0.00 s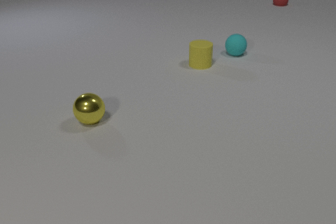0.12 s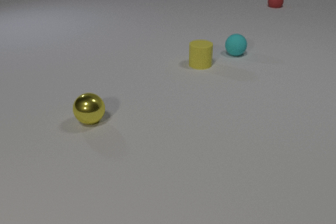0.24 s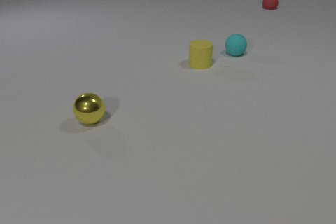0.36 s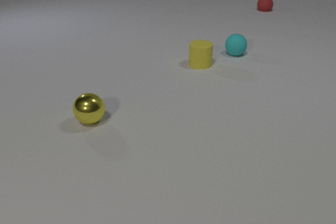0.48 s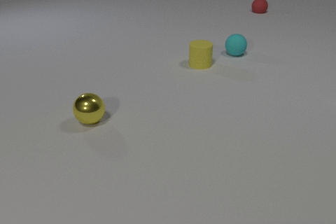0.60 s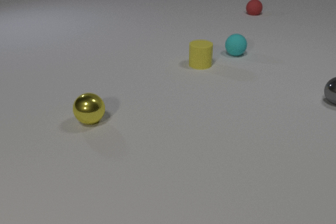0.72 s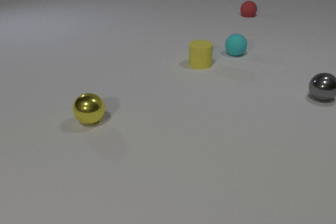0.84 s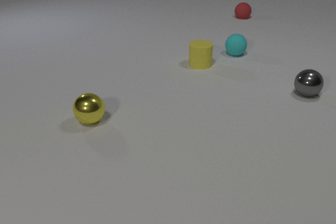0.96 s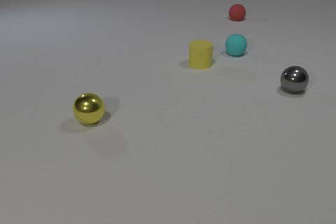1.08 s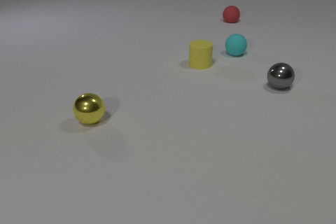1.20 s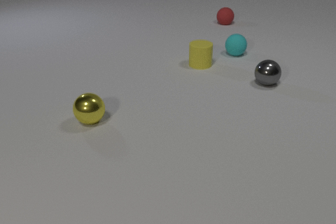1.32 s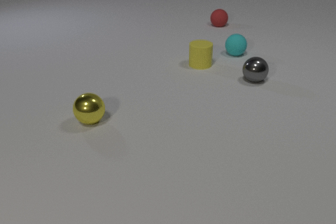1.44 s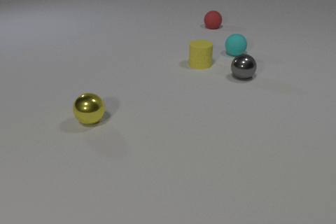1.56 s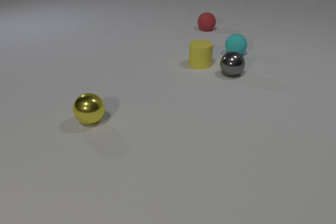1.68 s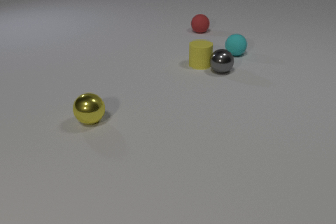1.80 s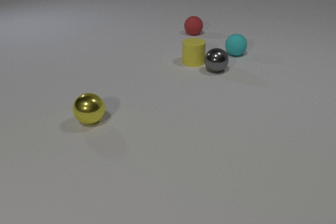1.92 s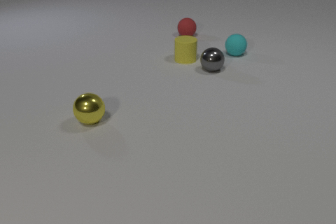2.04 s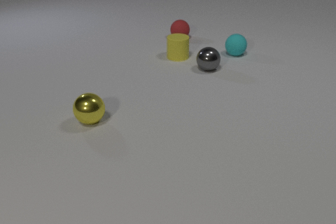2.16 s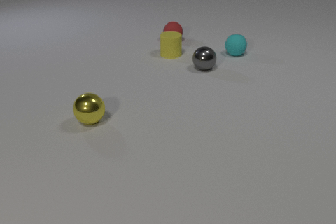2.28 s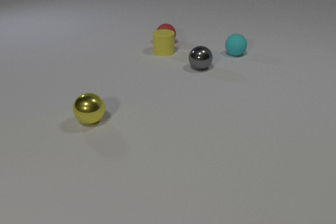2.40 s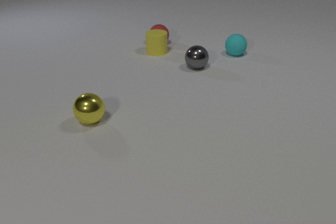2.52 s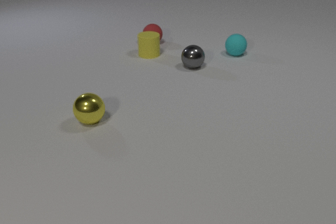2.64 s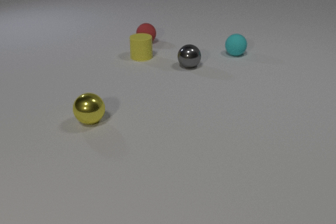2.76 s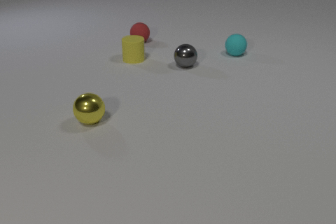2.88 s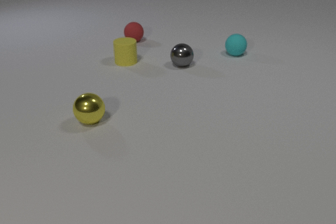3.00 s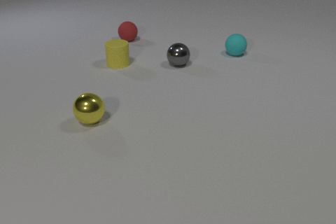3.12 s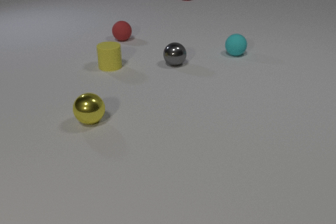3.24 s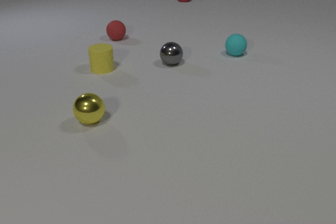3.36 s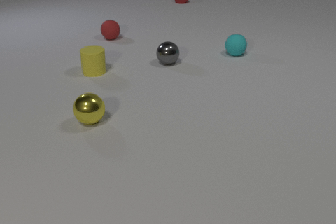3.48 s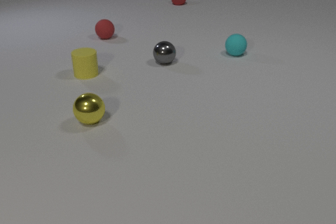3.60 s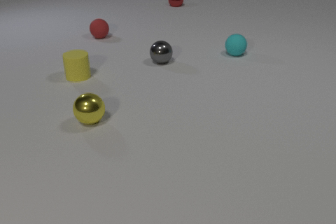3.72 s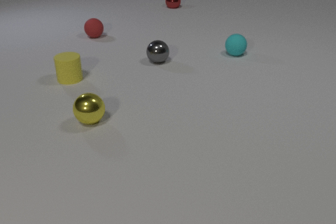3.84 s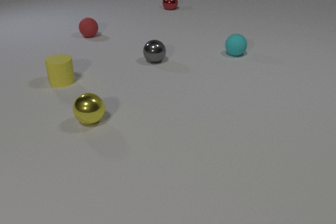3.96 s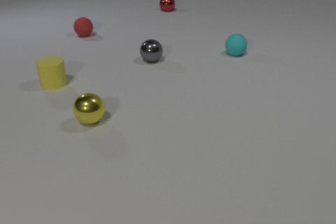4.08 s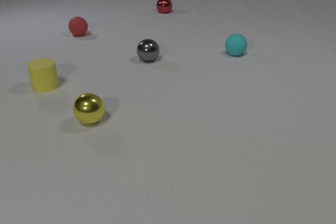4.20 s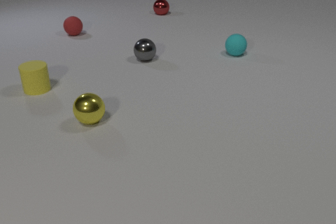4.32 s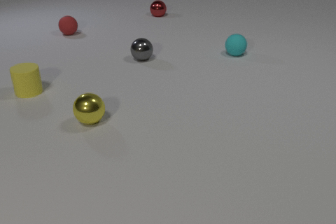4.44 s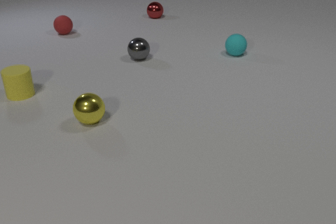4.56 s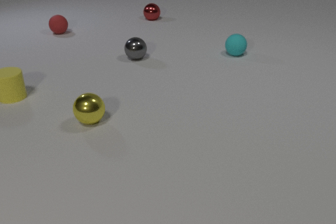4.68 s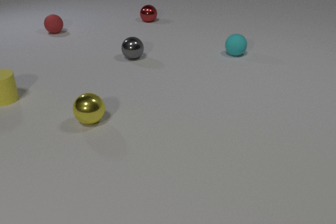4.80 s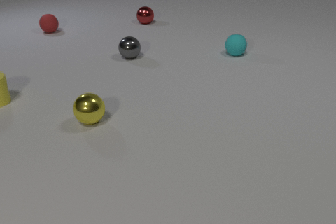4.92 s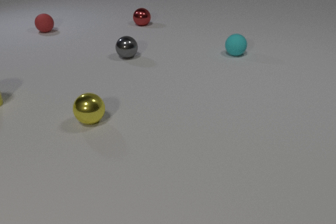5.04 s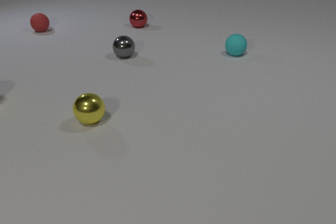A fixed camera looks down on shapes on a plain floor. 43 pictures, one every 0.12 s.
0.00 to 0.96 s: The gray metal sphere comes in at the right edge, rolls to the left. The red rubber sphere rolls toward the camera and to the left.
0.96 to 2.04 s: The gray metal sphere rolls to the left and away from the camera. The yellow rubber cylinder slides to the left and away from the camera. The red rubber sphere rolls toward the camera and to the left. The gray metal sphere and the yellow rubber cylinder collide.
2.04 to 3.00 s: The gray metal sphere rolls to the left. The yellow rubber cylinder slides to the left. The red metal sphere comes in at the top edge. The red rubber sphere rolls to the left. The yellow rubber cylinder and the red rubber sphere collide.
3.00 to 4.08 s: The gray metal sphere rolls to the left and away from the camera. The yellow rubber cylinder slides to the left and toward the camera. The red metal sphere rolls toward the camera and to the left. The red rubber sphere rolls to the left and away from the camera.
4.08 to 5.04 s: The gray metal sphere rolls to the left and away from the camera. The yellow rubber cylinder slides to the left, leaves at the left edge. The red metal sphere rolls toward the camera and to the left. The red rubber sphere rolls to the left and away from the camera.
What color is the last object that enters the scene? red.
How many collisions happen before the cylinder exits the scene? 2.
What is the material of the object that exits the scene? rubber.
